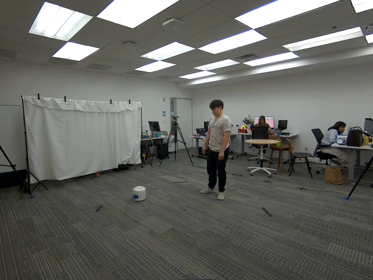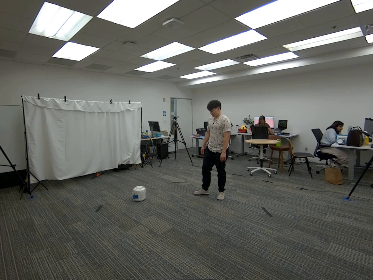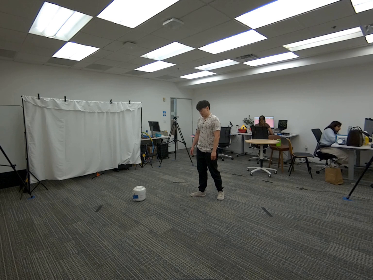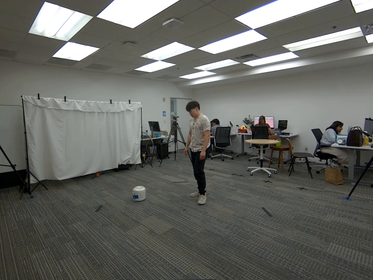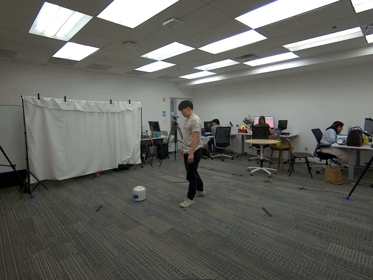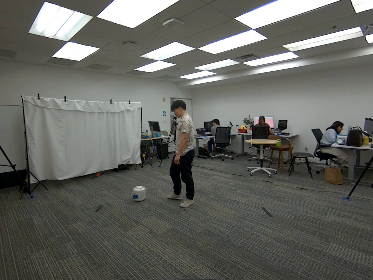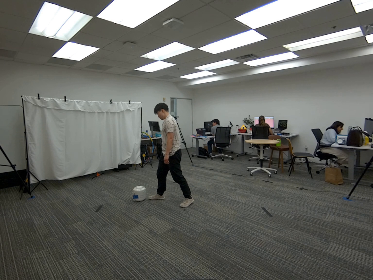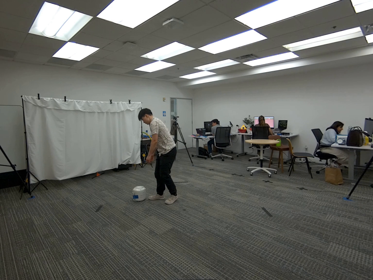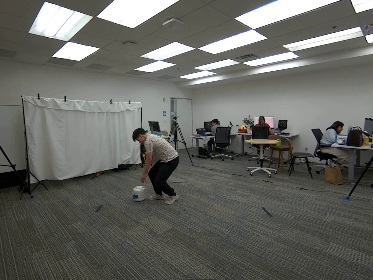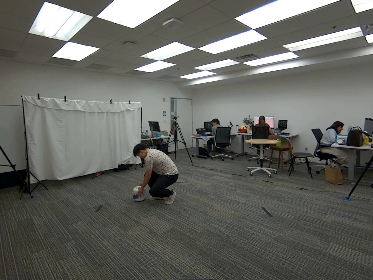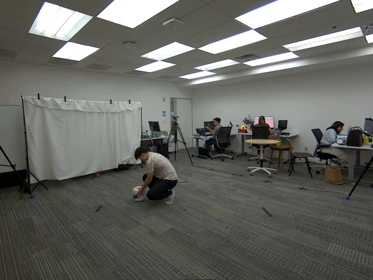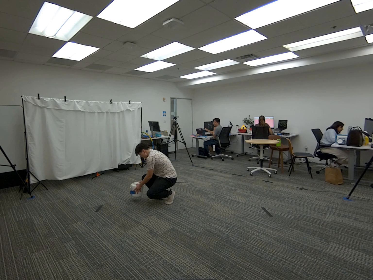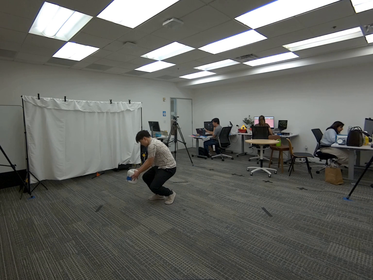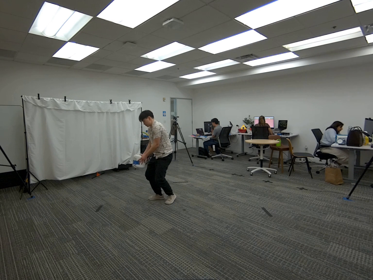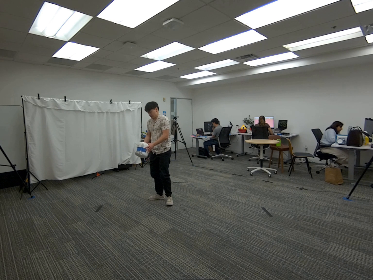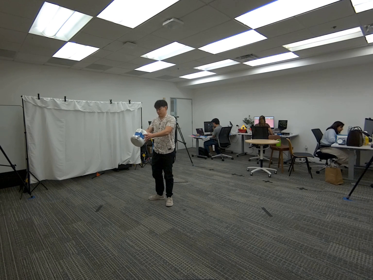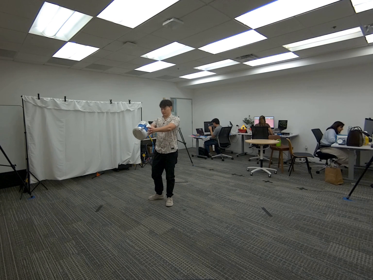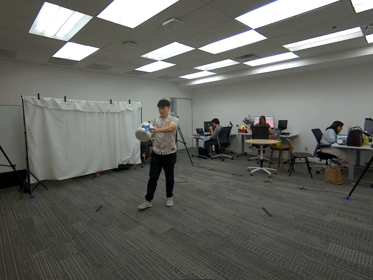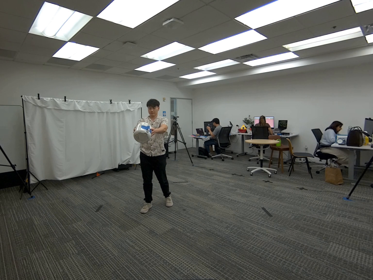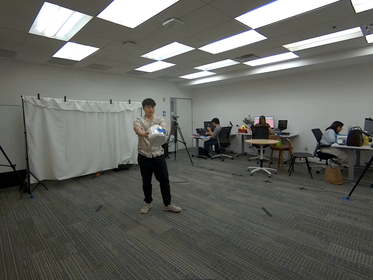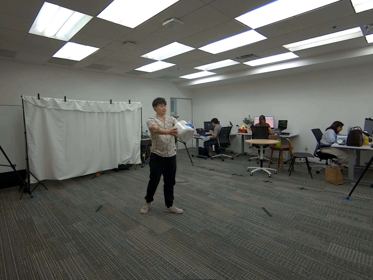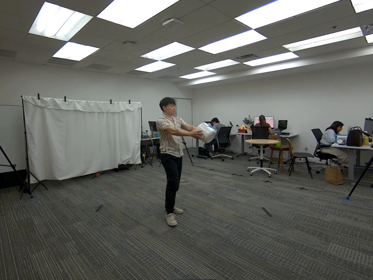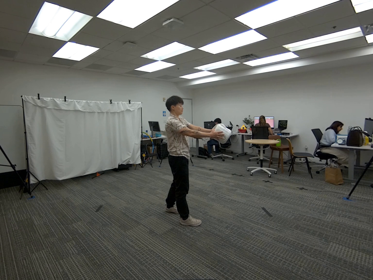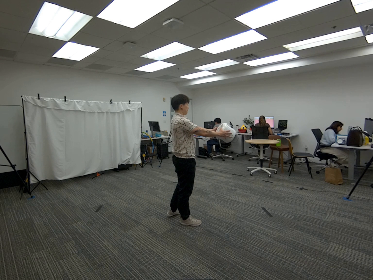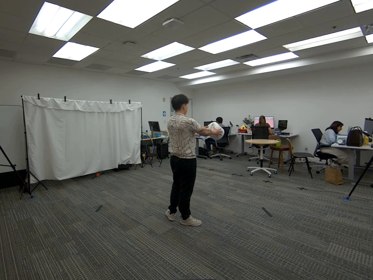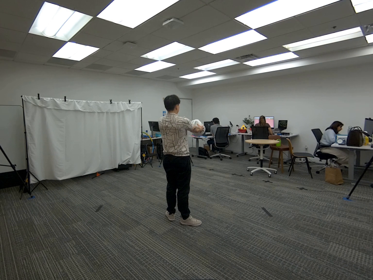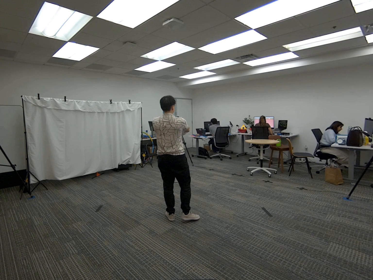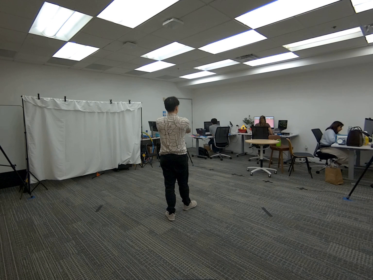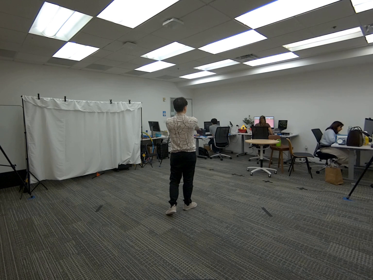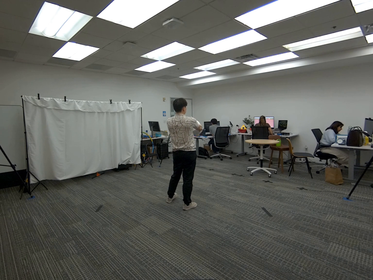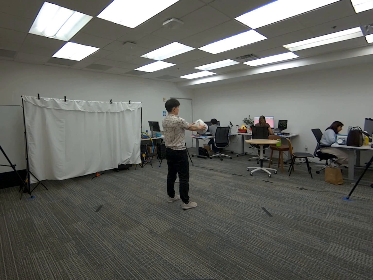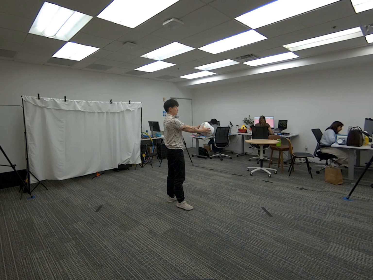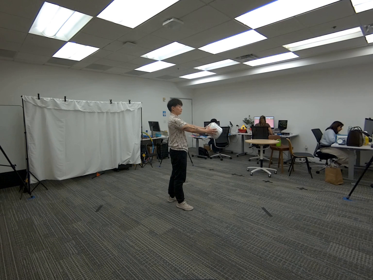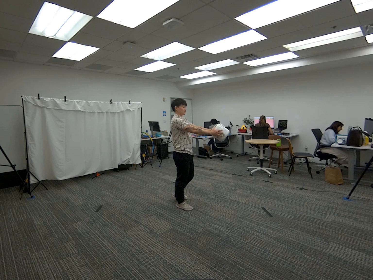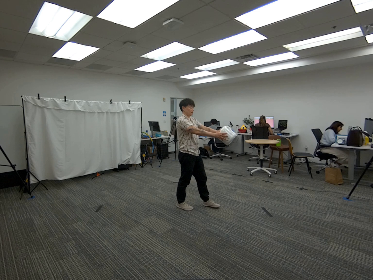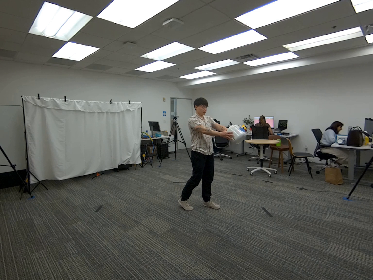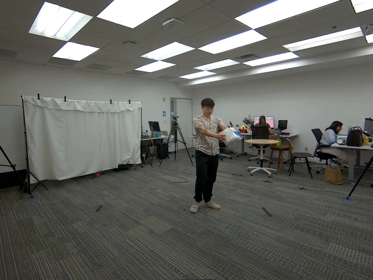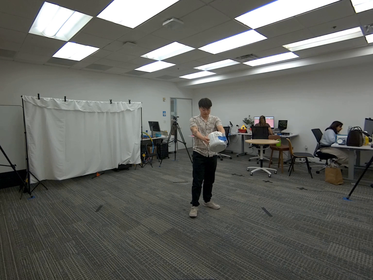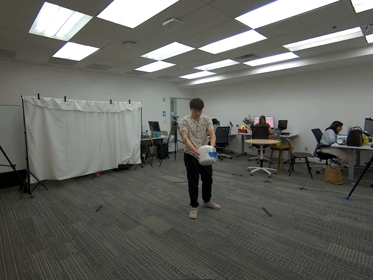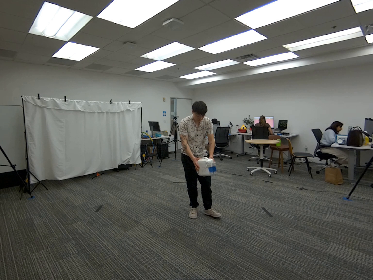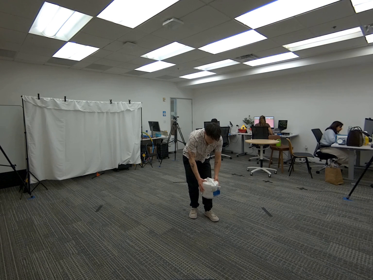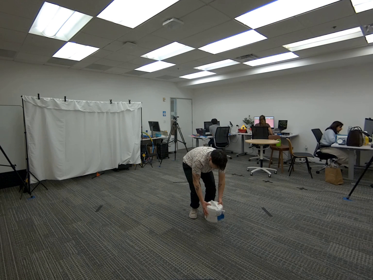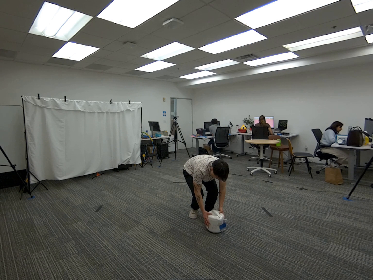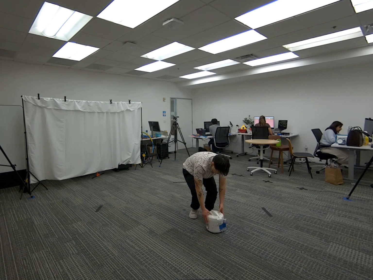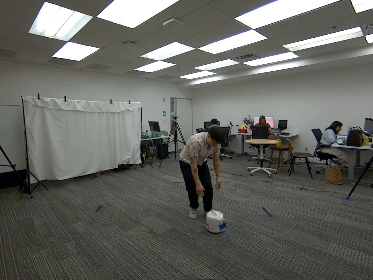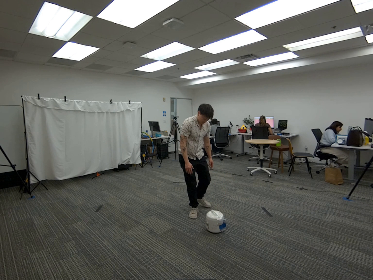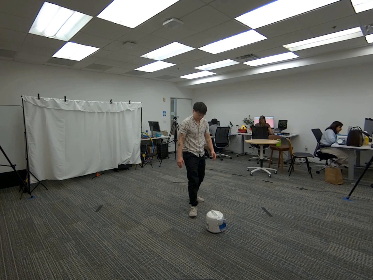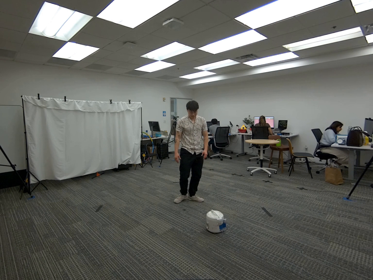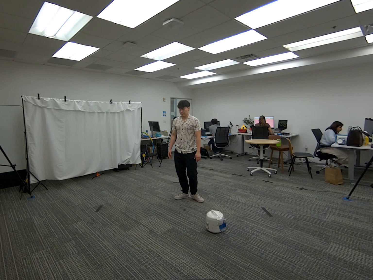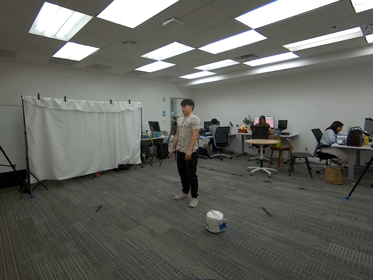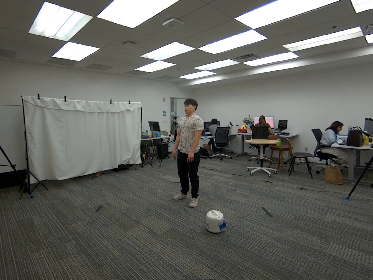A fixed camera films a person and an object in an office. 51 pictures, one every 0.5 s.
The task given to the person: Walk over to the rice cooker on the ground and pick up the rice cooker using both hands and walk within the bounding area with the rice cooker extended infront of you. Placce on the ground when complete.
